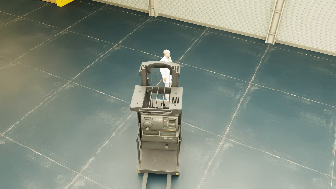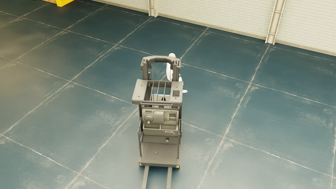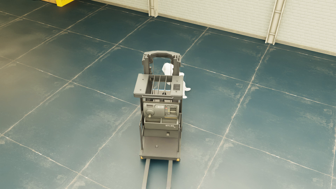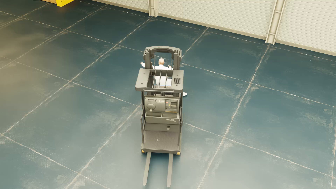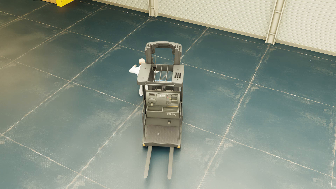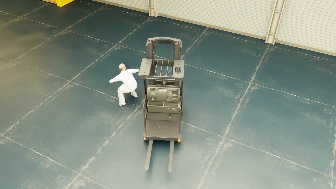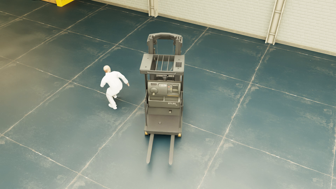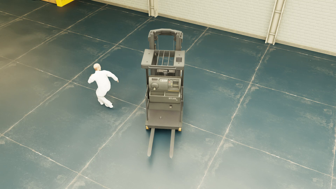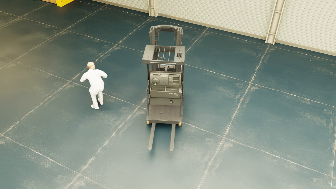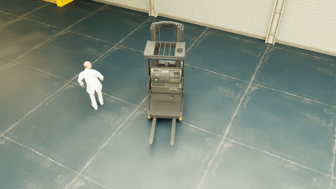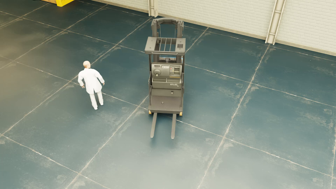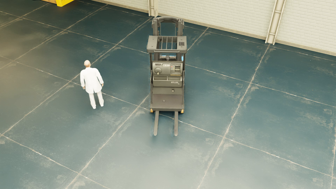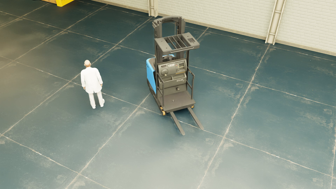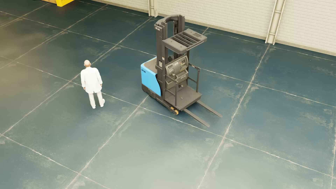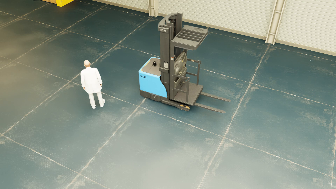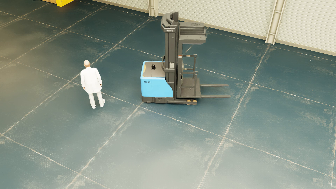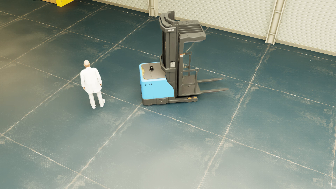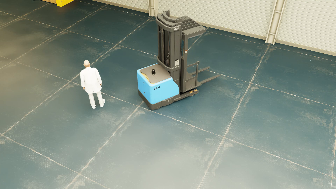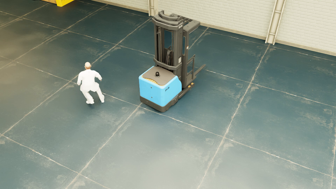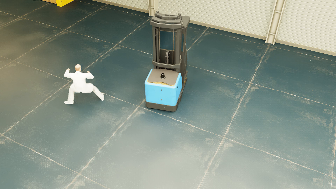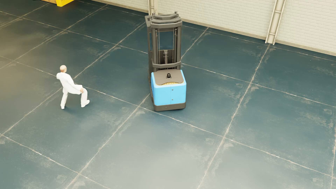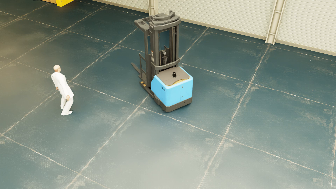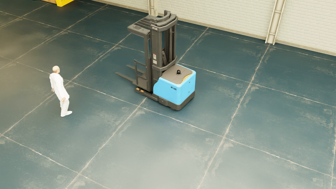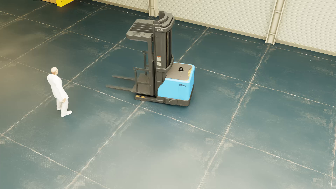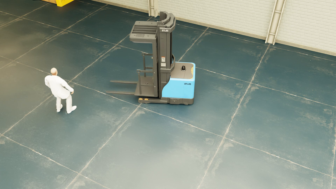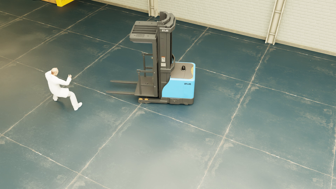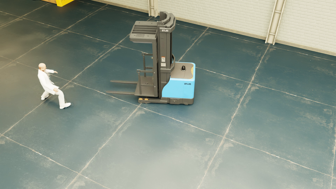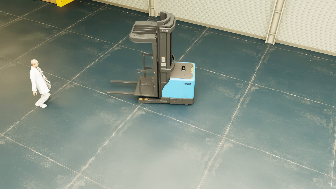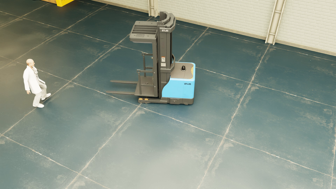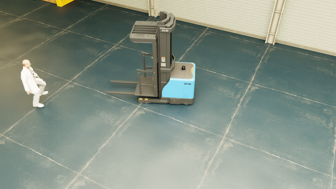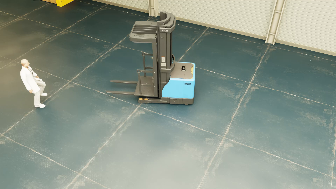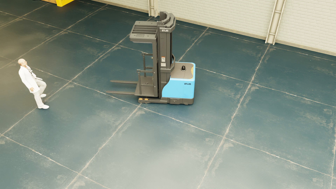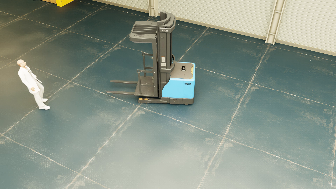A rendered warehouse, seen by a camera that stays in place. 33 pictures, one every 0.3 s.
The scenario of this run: Near miss between a forklift and a person.
